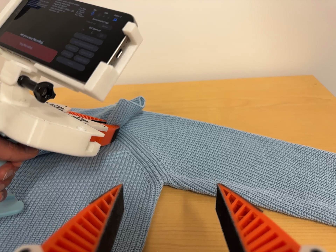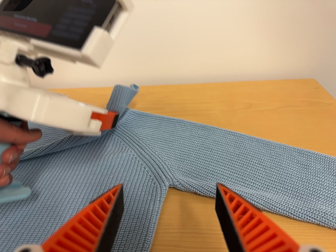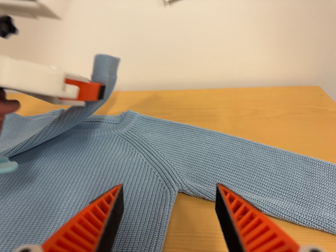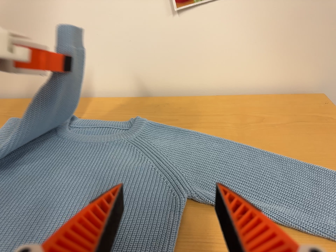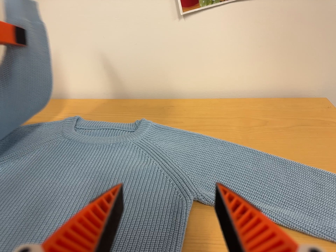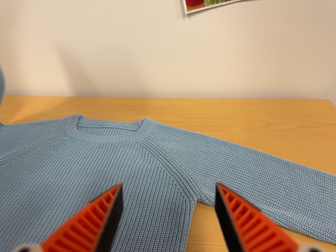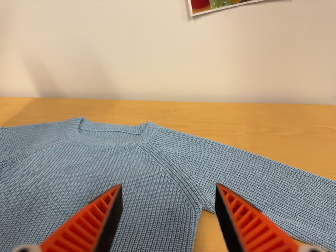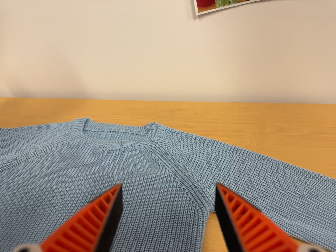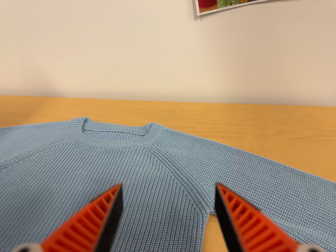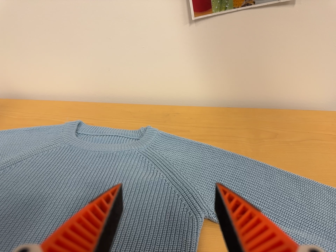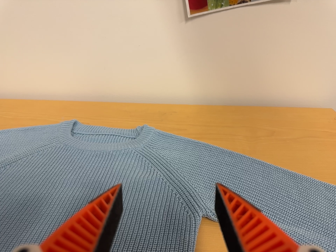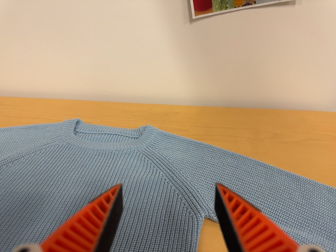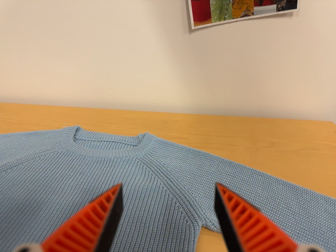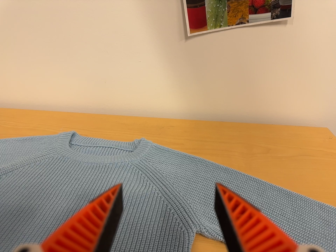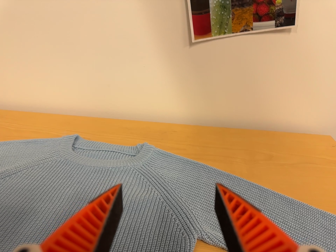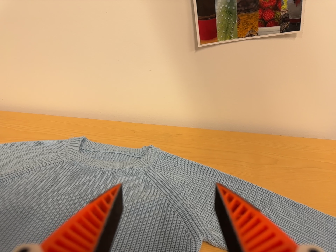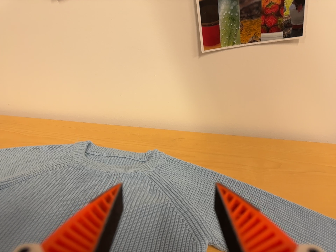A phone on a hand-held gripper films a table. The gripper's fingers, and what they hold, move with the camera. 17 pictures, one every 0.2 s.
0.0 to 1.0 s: The camera travels to its left, about 7 cm, so close, fixed things drift to the right.
1.0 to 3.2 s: The camera shifts only a little, or ends up much as it began.
The film runs backward here.
